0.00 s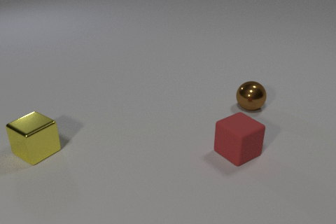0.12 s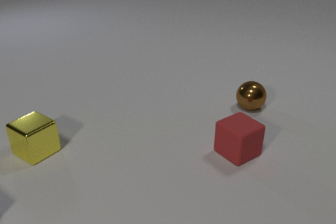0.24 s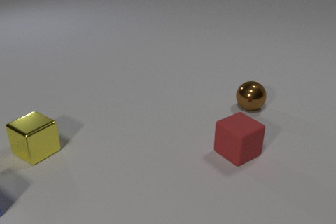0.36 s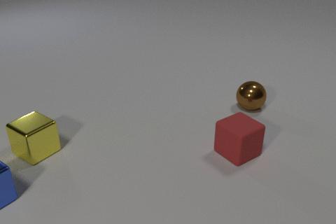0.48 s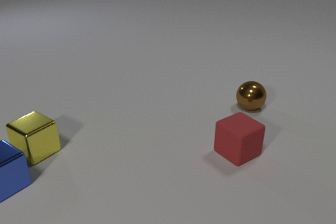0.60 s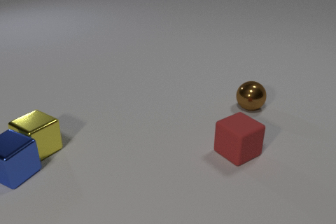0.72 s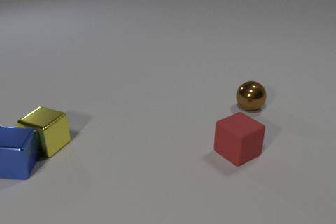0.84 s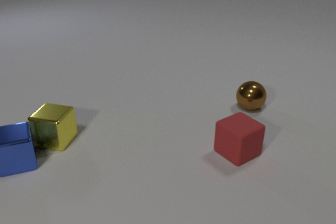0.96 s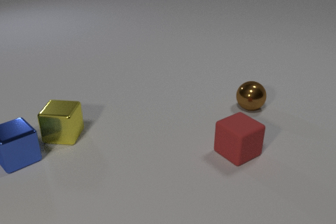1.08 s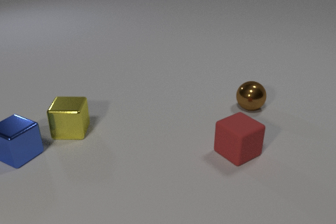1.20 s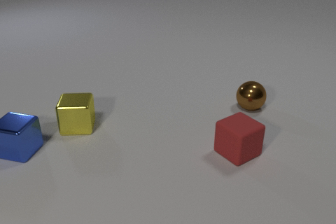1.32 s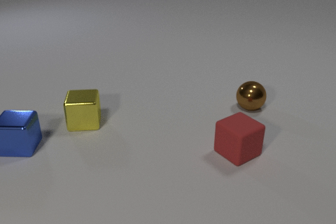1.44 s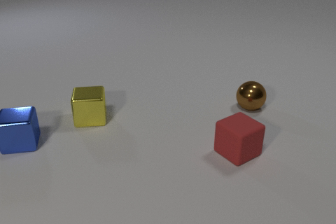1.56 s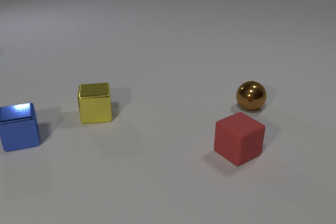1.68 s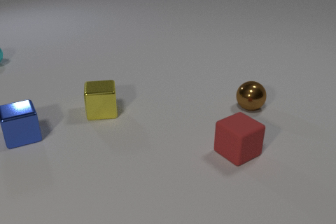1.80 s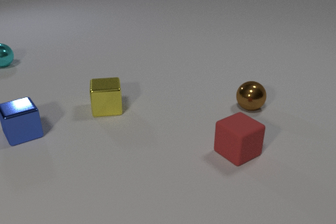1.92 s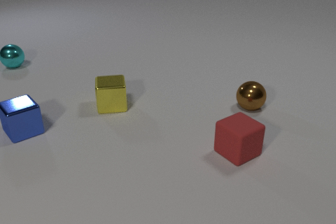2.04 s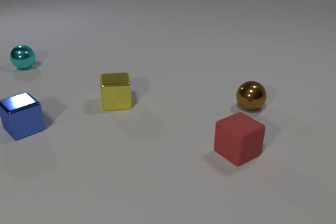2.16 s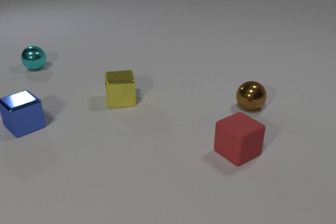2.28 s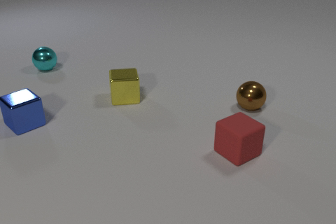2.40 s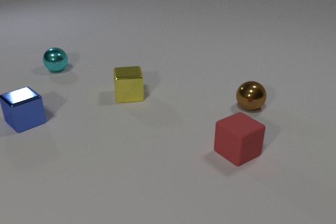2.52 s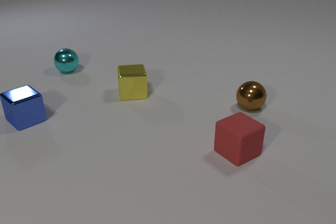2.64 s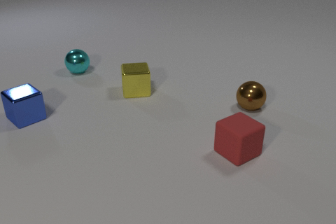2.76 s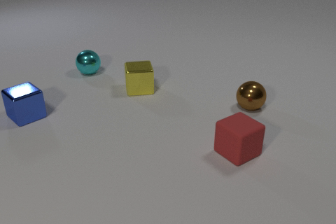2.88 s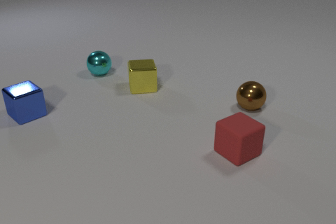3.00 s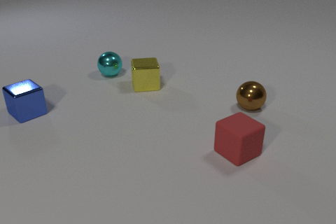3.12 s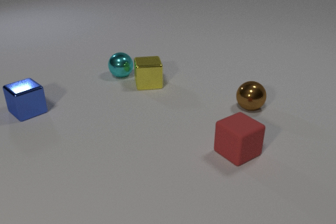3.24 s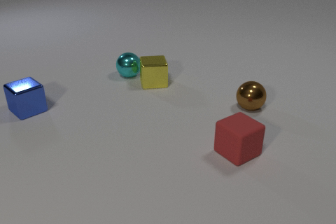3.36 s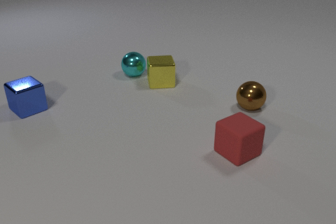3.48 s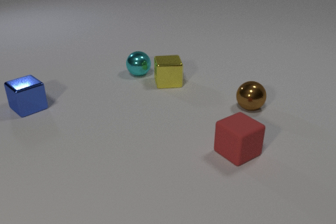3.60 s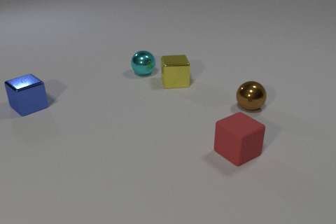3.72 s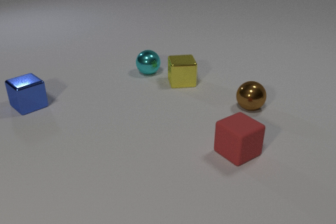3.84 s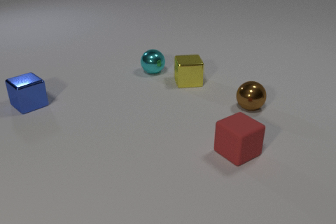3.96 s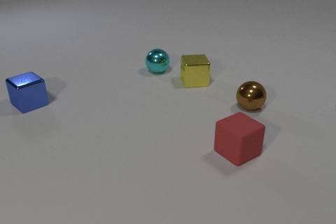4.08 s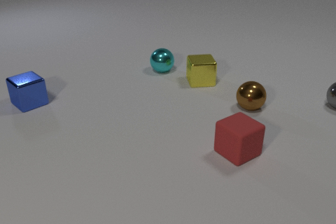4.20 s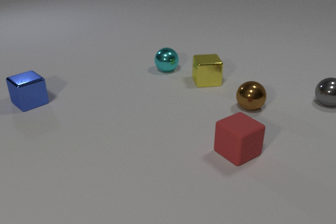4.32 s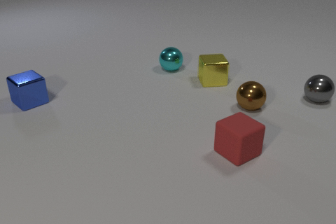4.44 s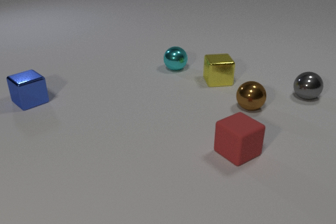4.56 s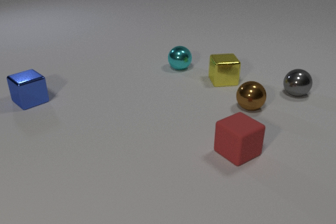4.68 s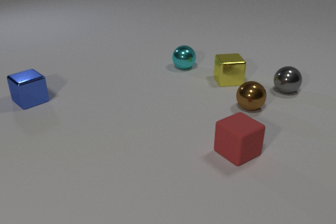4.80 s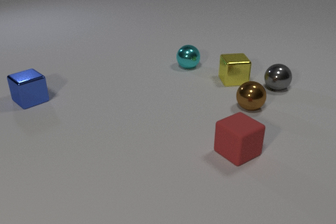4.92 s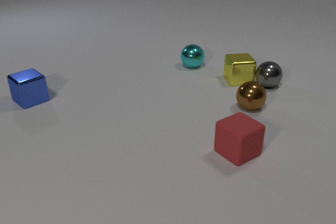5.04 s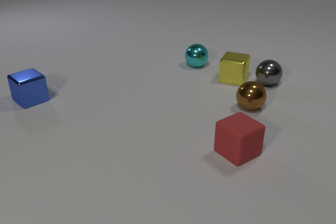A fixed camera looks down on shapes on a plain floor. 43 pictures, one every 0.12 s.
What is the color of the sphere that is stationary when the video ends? brown.
What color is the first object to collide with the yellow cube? blue.
How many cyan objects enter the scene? 1.
0.00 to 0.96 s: The blue metal cube comes in at the left edge, slides away from the camera and to the right, spins counterclockwise seen from above by about 75 degrees, its near face sliding to the right. The yellow metal cube slides to the right and away from the camera, spins so that its near face slides to the right, counterclockwise seen from above. The blue metal cube and the yellow metal cube collide.
0.96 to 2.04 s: The blue metal cube slides away from the camera, spins so that its near face slides to the right, counterclockwise seen from above. The yellow metal cube slides to the right and away from the camera. The cyan metal sphere comes in at the left edge, rolls to the right and toward the camera.
2.04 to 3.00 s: The blue metal cube slides away from the camera. The yellow metal cube slides away from the camera and to the right. The cyan metal sphere rolls to the right and toward the camera.
3.00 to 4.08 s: The blue metal cube slides away from the camera. The yellow metal cube slides to the right. The cyan metal sphere rolls to the right. The gray metal sphere comes in at the right edge, rolls to the left. The yellow metal cube and the cyan metal sphere collide.
4.08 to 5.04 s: The blue metal cube slides away from the camera. The yellow metal cube slides to the right, spins so that its near face slides to the left, clockwise seen from above. The cyan metal sphere rolls to the right and away from the camera. The gray metal sphere rolls to the left and away from the camera. The yellow metal cube and the gray metal sphere collide.
